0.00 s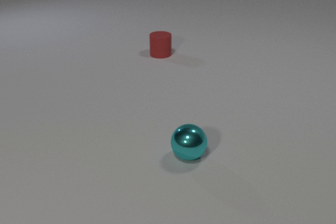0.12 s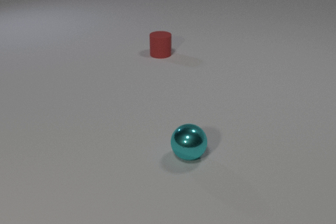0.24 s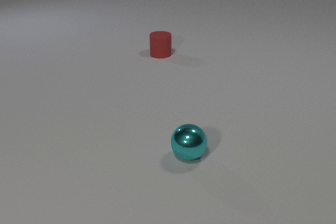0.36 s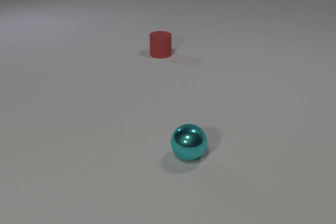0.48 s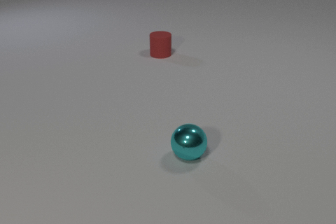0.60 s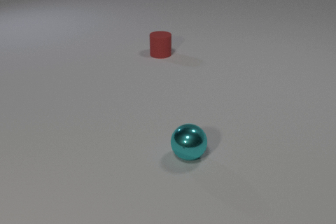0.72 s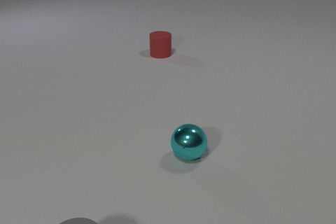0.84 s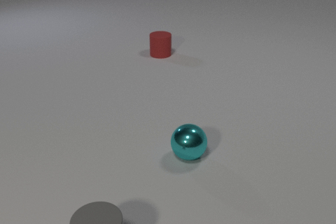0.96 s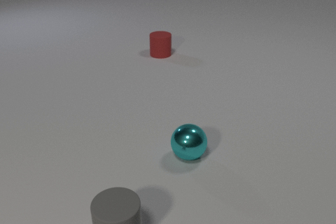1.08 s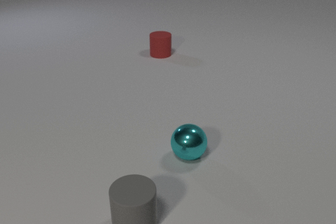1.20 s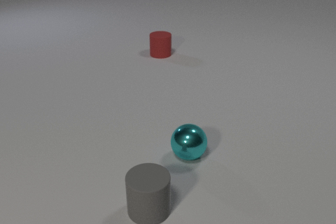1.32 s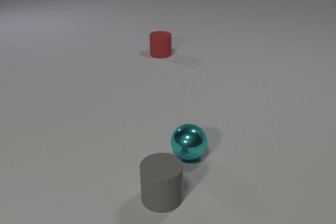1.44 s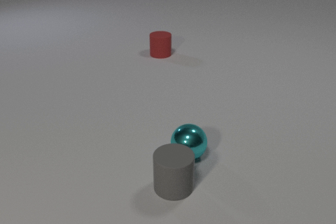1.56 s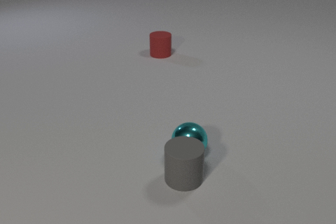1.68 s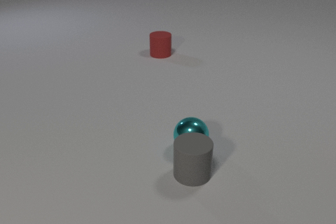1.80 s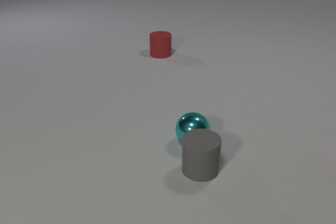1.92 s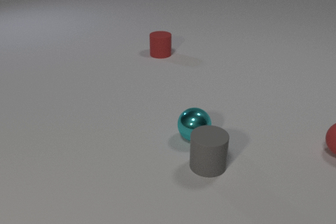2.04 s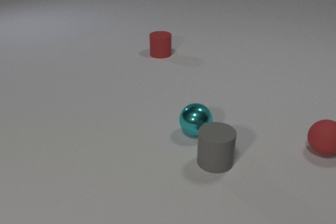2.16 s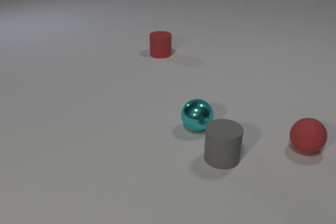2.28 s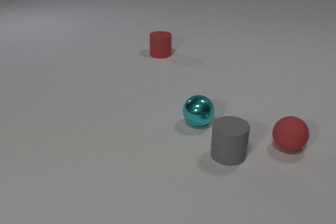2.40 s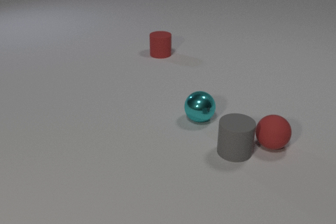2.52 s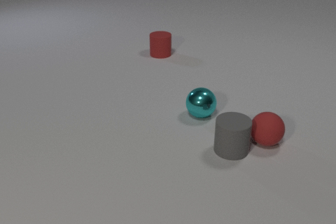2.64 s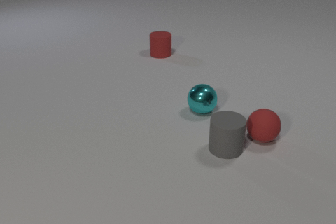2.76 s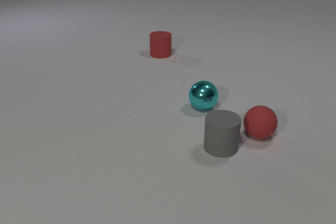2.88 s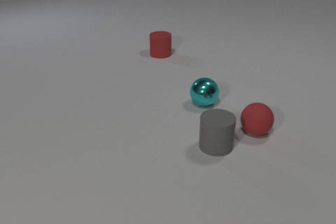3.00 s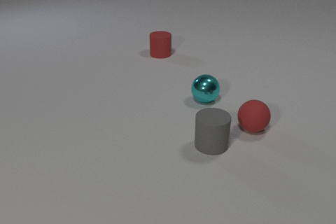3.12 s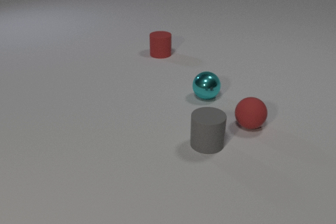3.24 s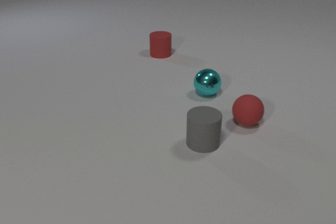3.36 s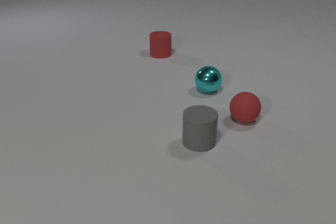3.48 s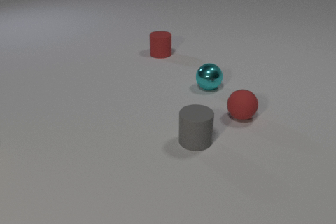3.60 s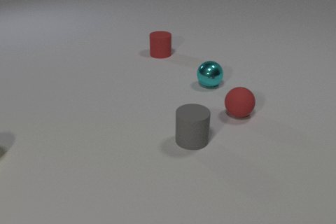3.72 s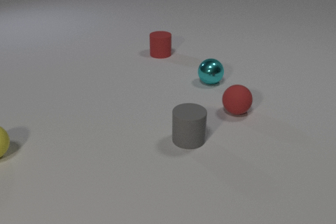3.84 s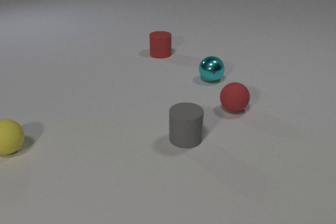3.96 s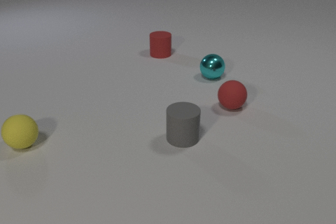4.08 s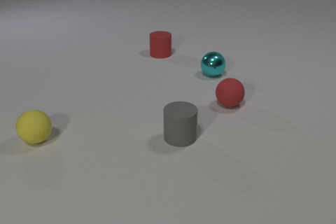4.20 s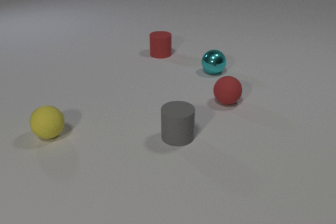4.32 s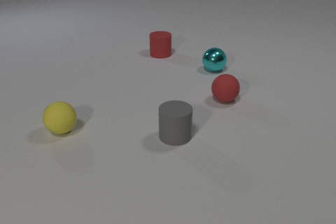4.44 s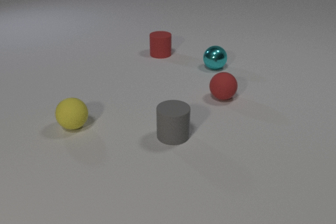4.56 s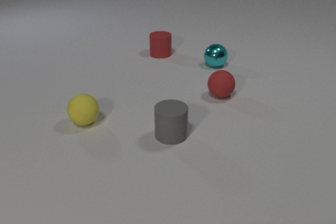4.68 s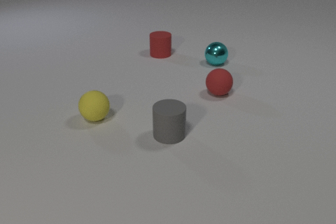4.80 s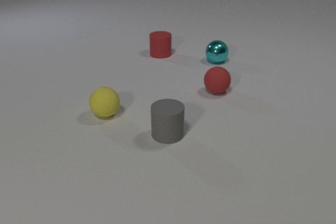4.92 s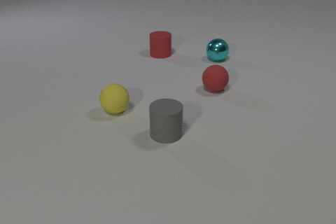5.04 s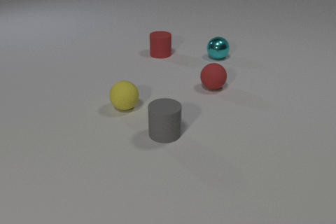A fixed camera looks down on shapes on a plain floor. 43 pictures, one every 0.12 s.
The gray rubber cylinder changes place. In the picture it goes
away from the camera.
The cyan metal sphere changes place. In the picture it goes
away from the camera.
0.00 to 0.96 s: The gray rubber cylinder comes in at the bottom edge, slides to the right and away from the camera.
0.96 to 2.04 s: The gray rubber cylinder slides away from the camera and to the right. The cyan metal sphere rolls away from the camera. The red rubber sphere comes in at the right edge, rolls to the left. The gray rubber cylinder and the cyan metal sphere collide.
2.04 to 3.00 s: The gray rubber cylinder slides away from the camera. The cyan metal sphere rolls away from the camera. The red rubber sphere rolls to the left. The gray rubber cylinder and the red rubber sphere collide.
3.00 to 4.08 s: The gray rubber cylinder slides to the left. The cyan metal sphere rolls away from the camera. The red rubber sphere rolls away from the camera and to the left. The yellow rubber sphere comes in at the left edge, rolls to the right.
4.08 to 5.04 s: The gray rubber cylinder slides to the left. The cyan metal sphere rolls away from the camera. The red rubber sphere rolls away from the camera and to the left. The yellow rubber sphere rolls to the right and away from the camera.
What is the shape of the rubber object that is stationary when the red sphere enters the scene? cylinder.
What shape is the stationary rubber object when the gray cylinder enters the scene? cylinder.
Are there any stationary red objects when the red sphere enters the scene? yes.
